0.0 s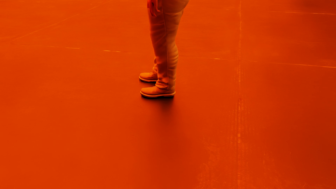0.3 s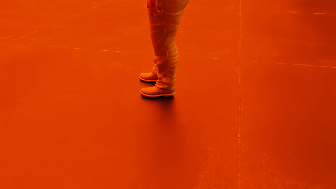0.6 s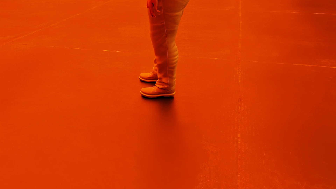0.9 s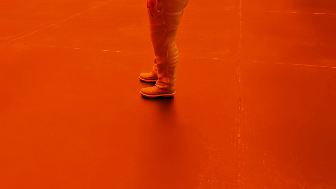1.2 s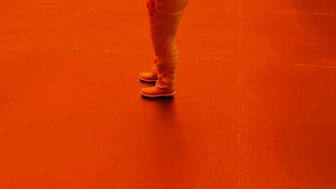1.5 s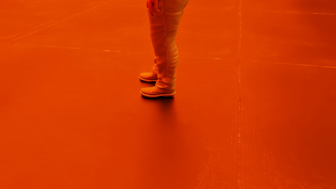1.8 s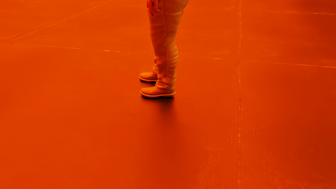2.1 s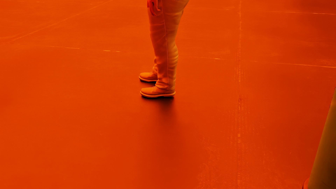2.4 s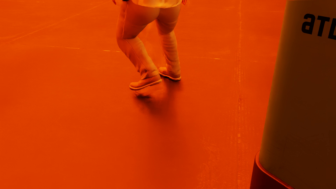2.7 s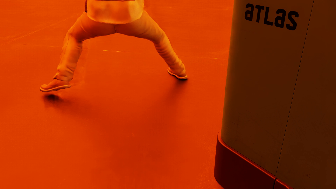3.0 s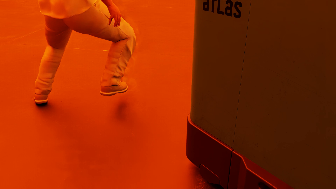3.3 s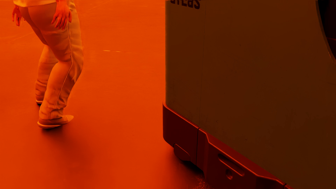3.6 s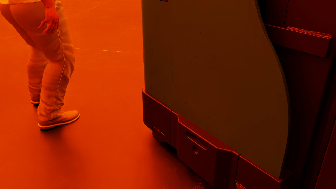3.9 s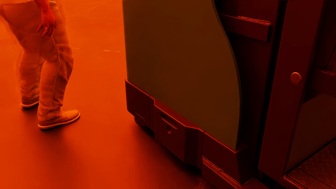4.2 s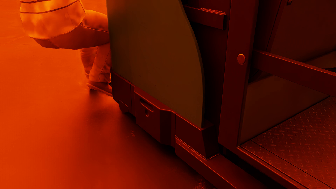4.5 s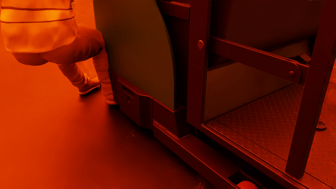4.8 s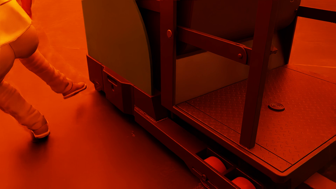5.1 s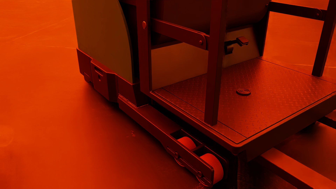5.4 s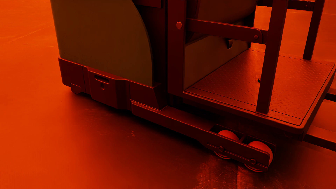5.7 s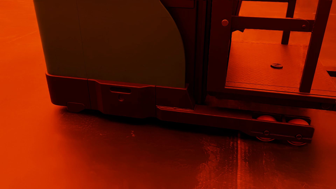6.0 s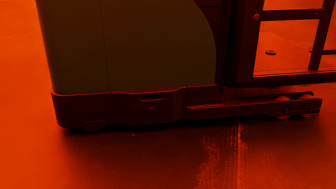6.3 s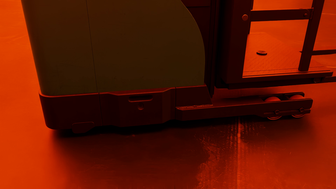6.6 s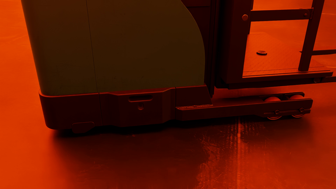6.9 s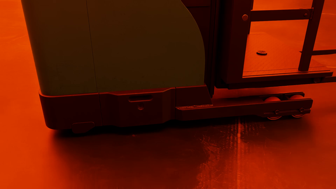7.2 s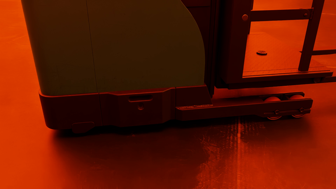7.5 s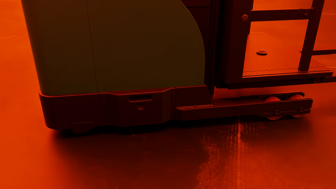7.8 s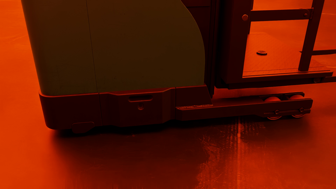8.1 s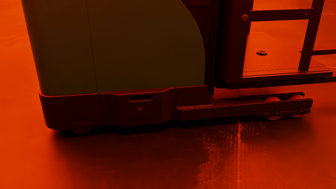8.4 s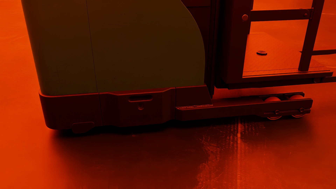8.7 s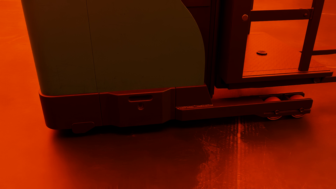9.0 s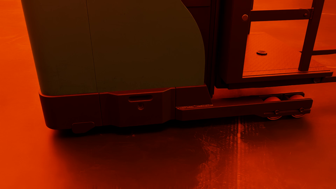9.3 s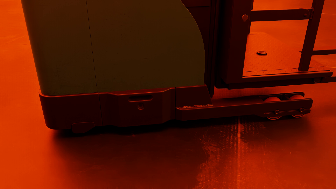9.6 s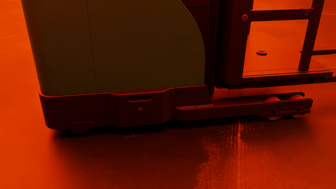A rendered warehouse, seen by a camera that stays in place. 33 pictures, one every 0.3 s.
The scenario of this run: Near miss between a forklift and a person.
